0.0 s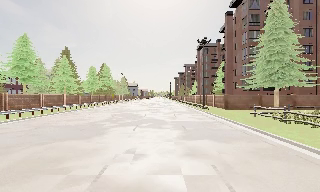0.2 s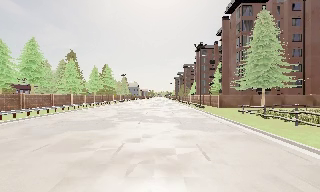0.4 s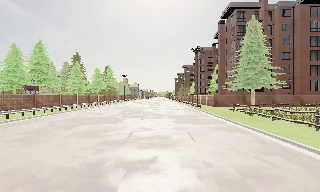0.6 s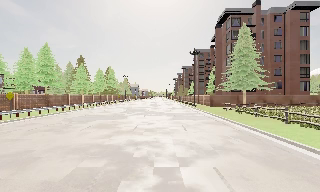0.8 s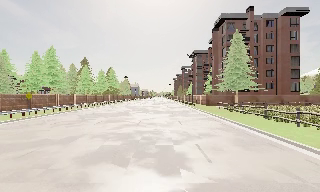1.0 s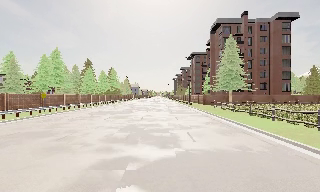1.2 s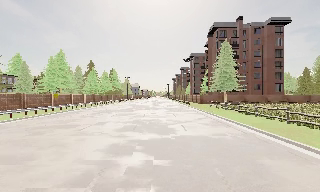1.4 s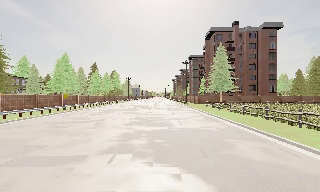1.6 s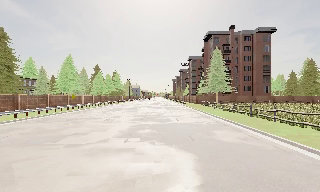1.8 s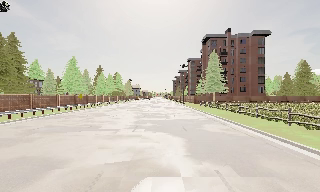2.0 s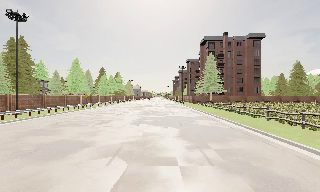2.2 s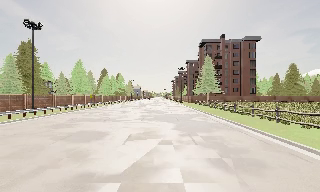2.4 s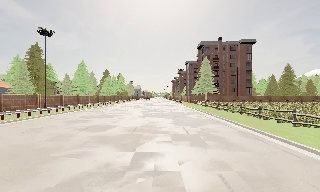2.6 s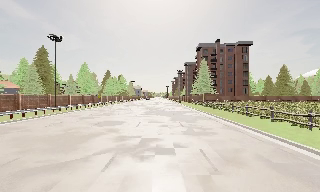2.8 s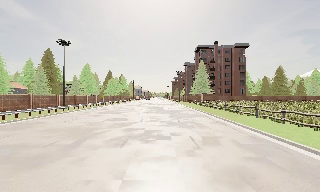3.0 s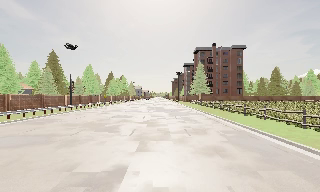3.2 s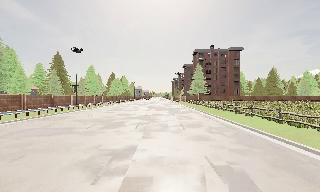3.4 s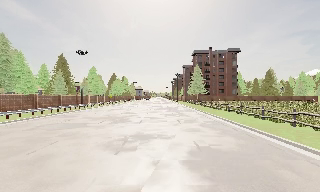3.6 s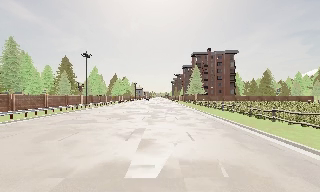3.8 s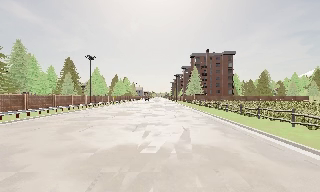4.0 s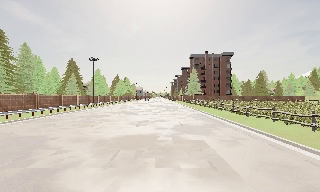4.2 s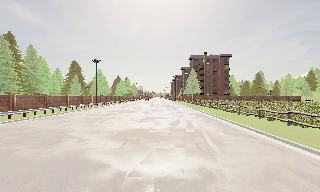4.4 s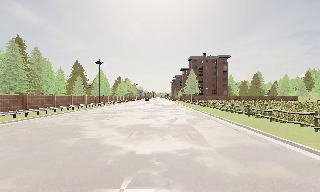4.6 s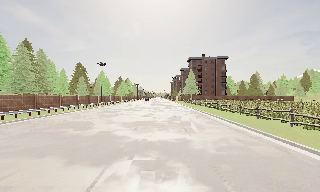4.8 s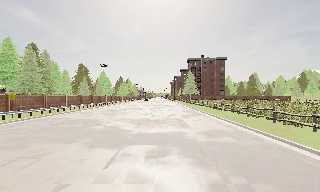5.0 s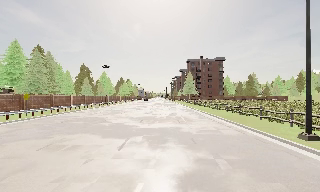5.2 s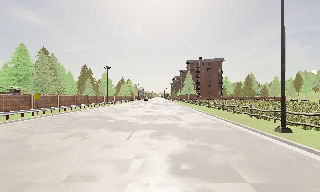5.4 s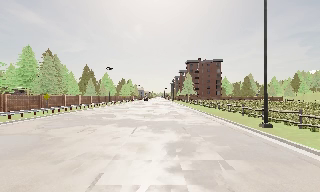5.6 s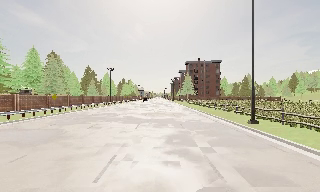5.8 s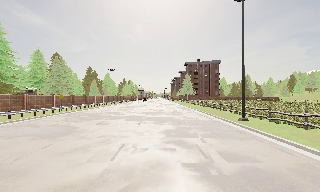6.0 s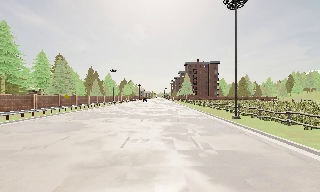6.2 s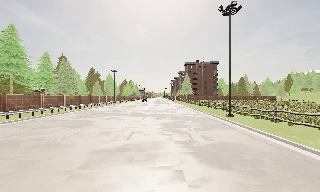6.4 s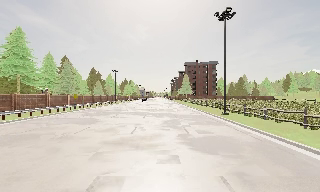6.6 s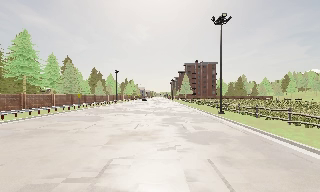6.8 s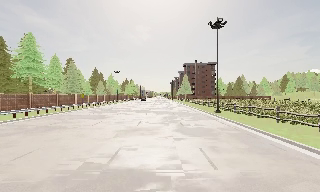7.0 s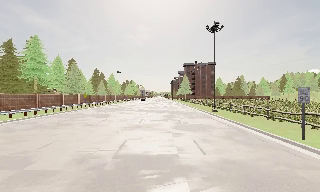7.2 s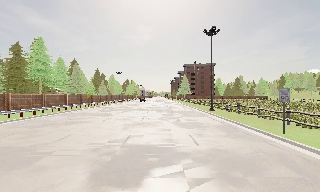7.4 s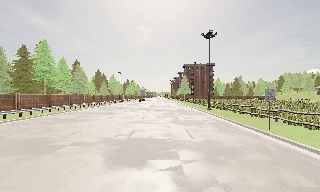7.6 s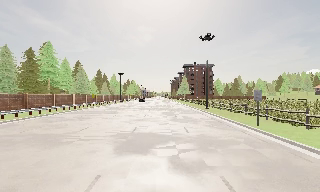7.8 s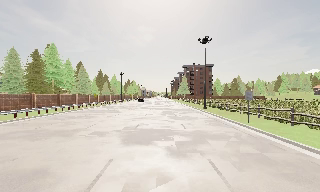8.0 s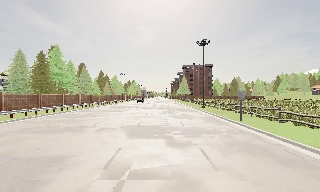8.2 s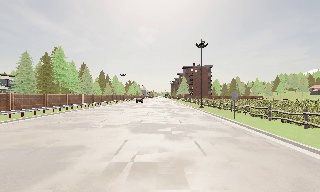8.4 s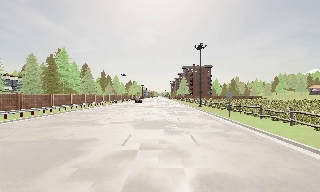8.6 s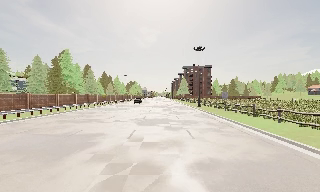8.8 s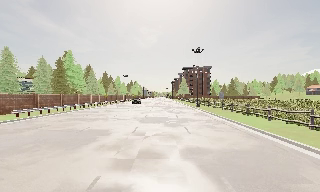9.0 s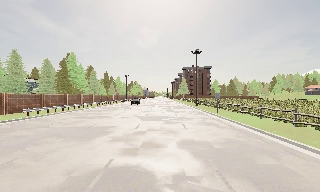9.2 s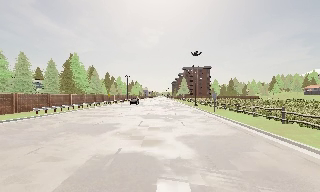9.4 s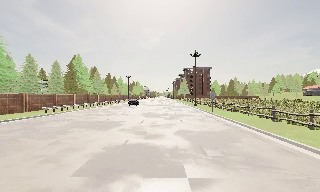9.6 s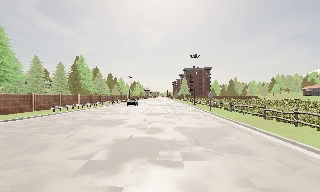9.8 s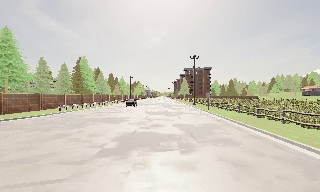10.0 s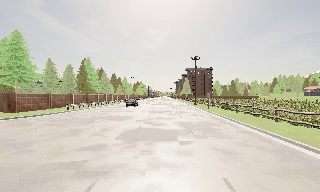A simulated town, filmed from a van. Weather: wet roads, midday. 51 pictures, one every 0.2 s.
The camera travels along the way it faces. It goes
backward.
0.0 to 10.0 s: The camera travels backward, about 85 m, so what stands in front gets smaller. It loses speed.
The film runs backward here.
